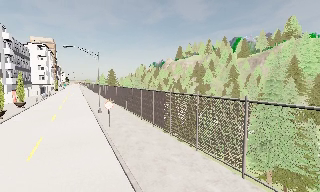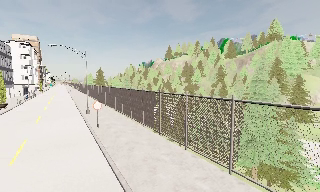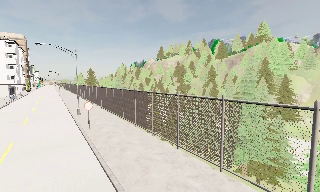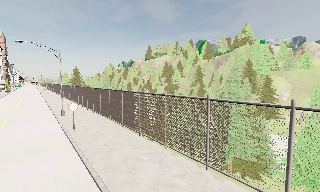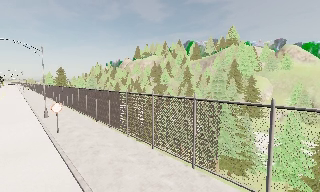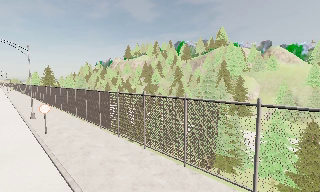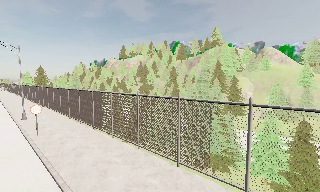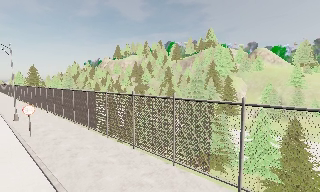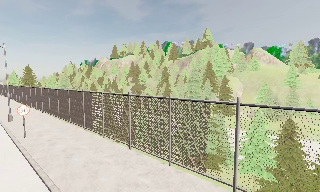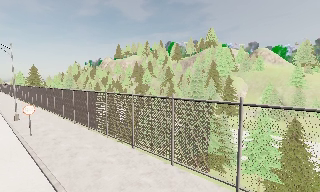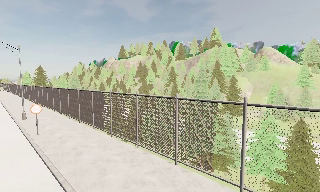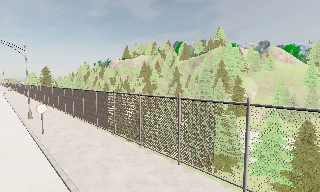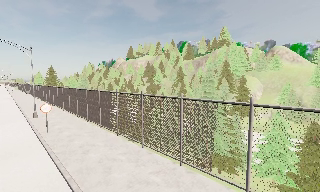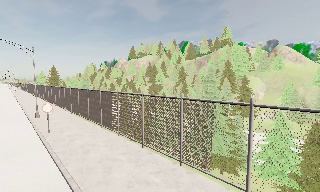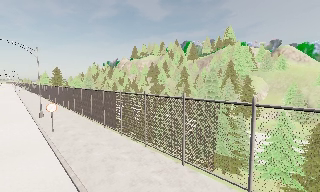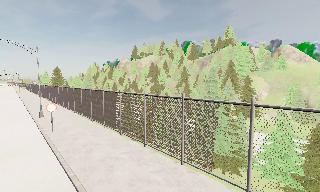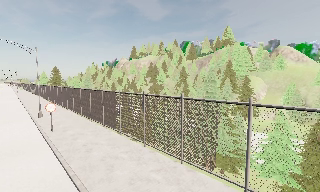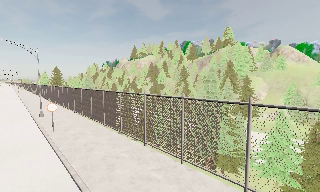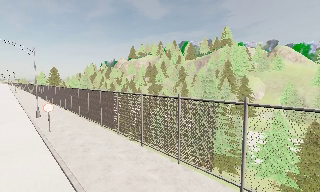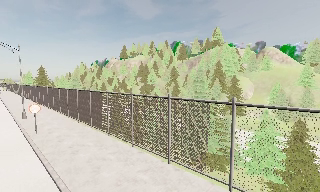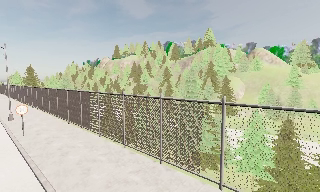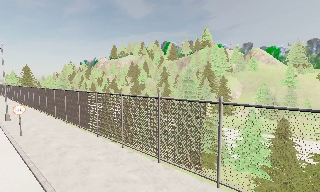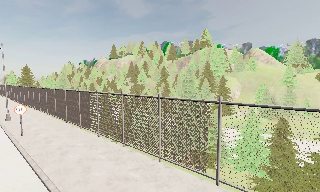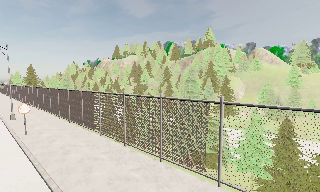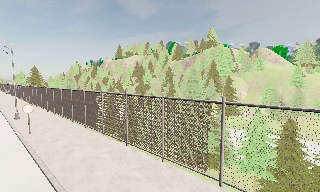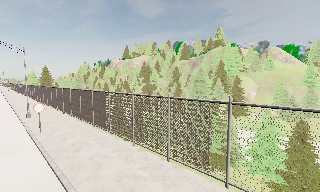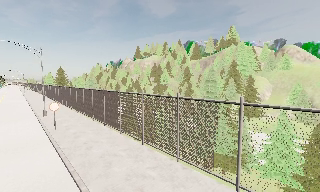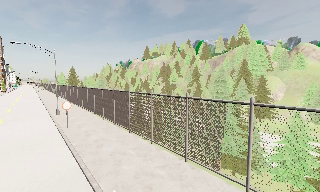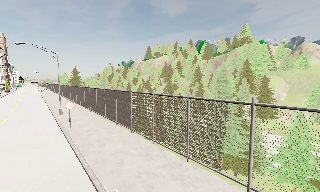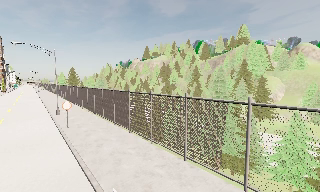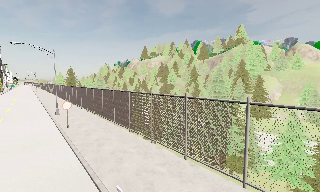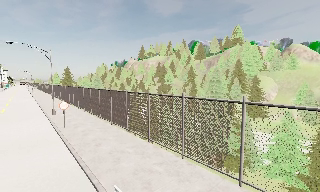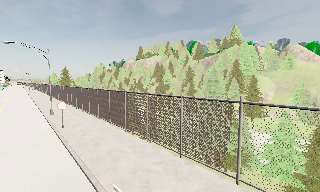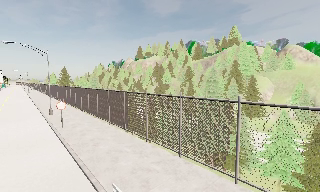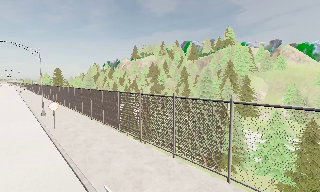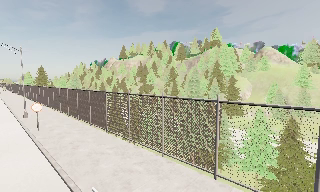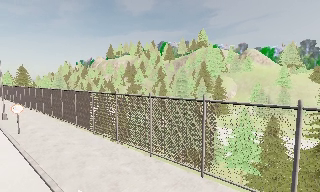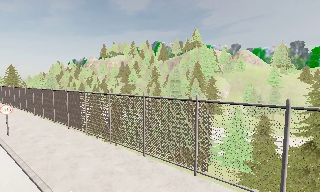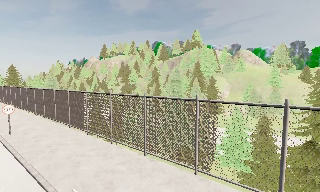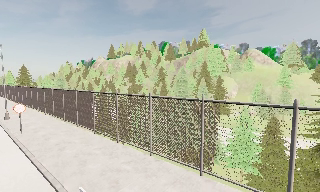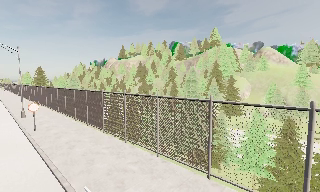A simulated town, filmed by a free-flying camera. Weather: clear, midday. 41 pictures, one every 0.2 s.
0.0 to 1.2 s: The camera swings to its right by about 20 degrees, and the scene slides to the left.
1.2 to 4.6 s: The camera travels to its right, about 0.5 m, so close, fixed things drift to the left.
4.6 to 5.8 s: The camera swings to its left by about 10 degrees, and the scene slides to the right.
5.8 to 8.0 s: The camera shifts only a little, or ends up much as it began.
The film runs backward here.
